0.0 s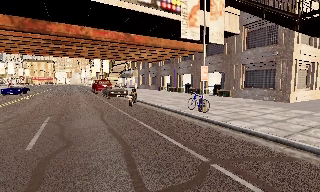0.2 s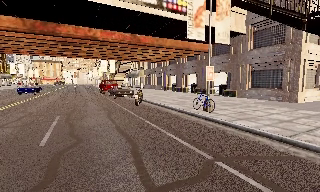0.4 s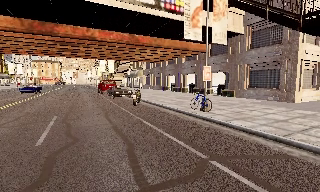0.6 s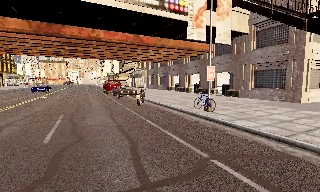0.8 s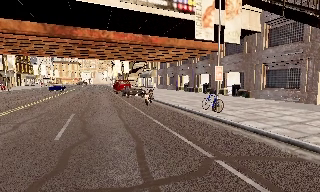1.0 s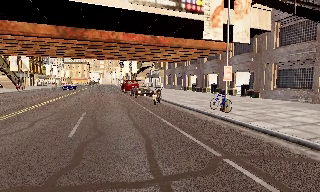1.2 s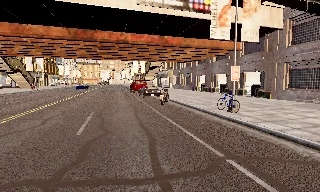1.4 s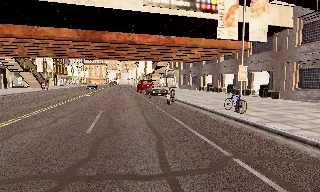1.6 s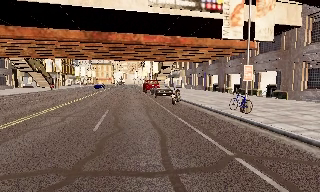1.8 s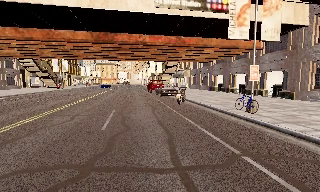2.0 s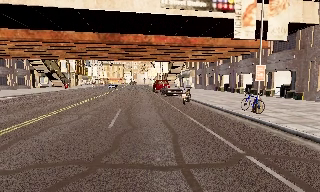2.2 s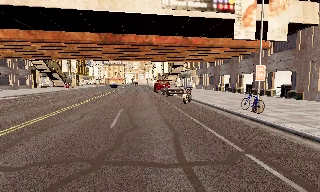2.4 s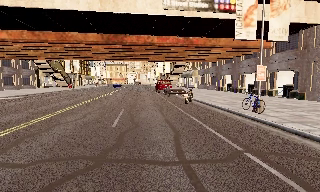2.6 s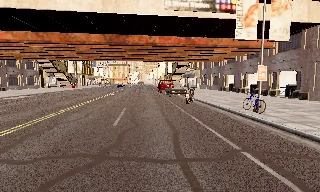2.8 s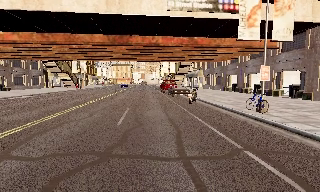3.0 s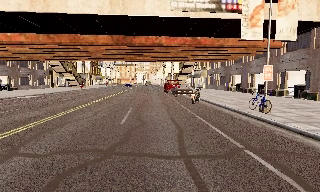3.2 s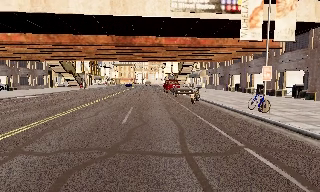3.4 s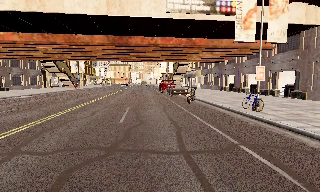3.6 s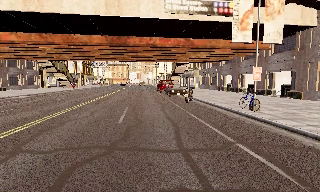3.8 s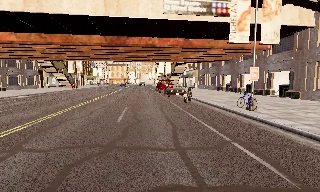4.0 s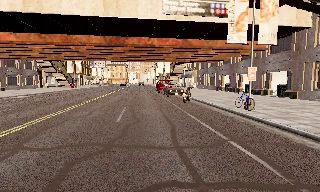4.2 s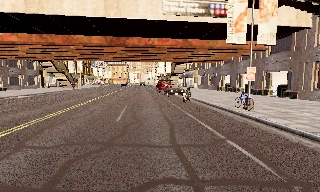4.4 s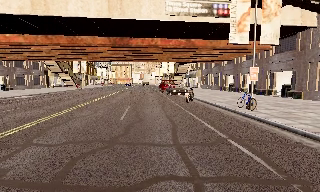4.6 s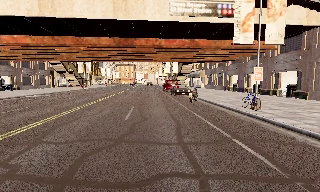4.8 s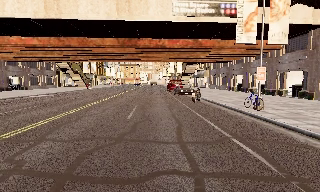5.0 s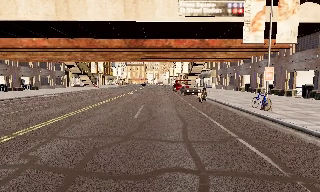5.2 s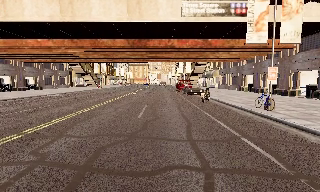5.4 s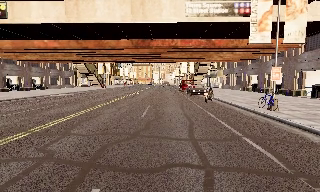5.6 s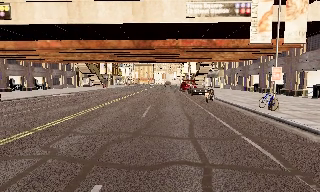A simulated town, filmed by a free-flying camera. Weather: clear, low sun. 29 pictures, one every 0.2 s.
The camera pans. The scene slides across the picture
to the right.
The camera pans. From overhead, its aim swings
counterclockwise.
0.0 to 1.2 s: The camera swings to its left by about 15 degrees, and the scene slides to the right.
1.2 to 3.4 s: The camera travels backward, about 1 m, so what stands in front gets smaller.
3.4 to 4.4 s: The camera shifts only a little, or ends up much as it began.
4.4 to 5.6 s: The camera travels backward, about 0.5 m, so what stands in front gets smaller.
The film runs backward here.
